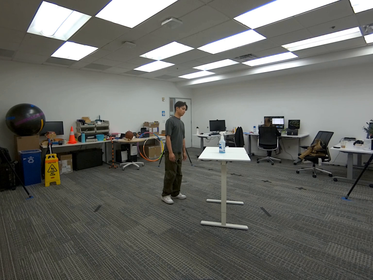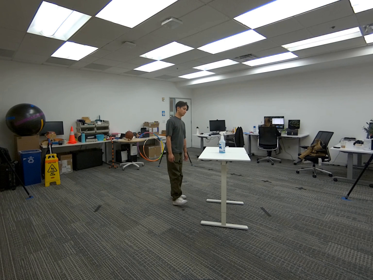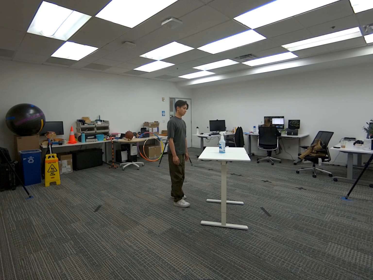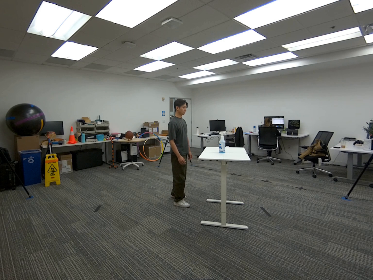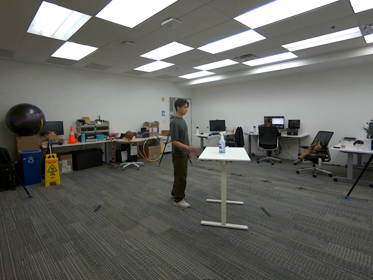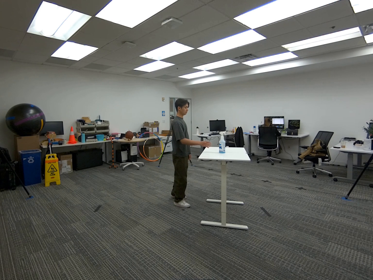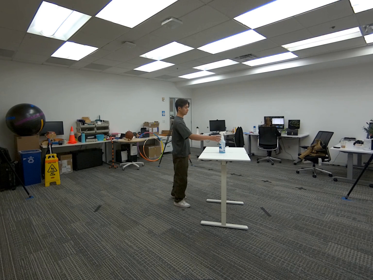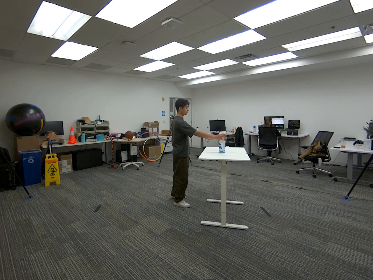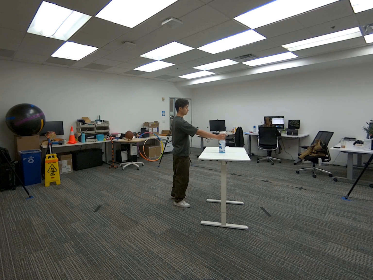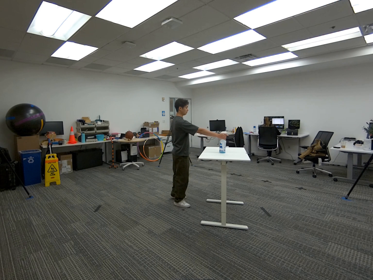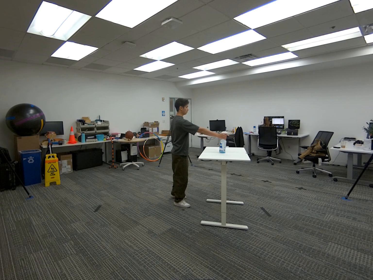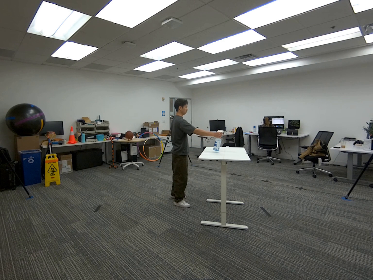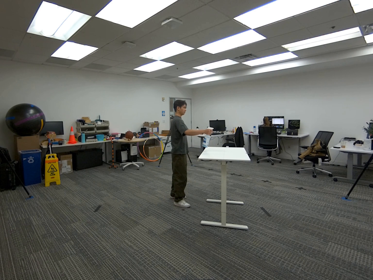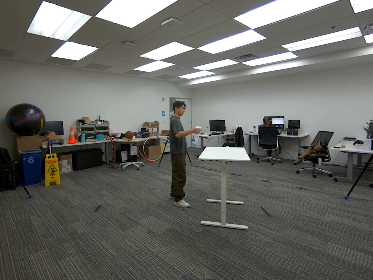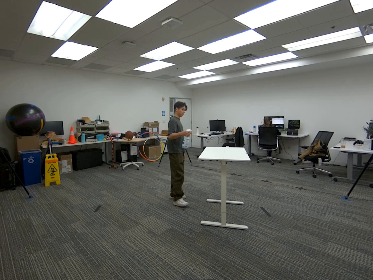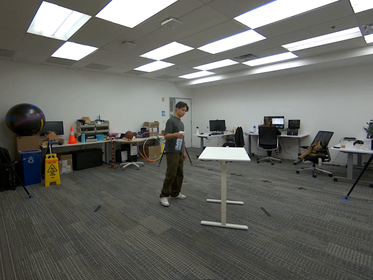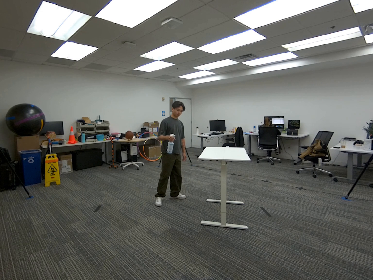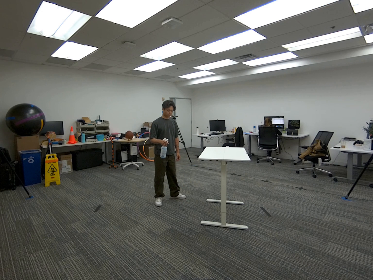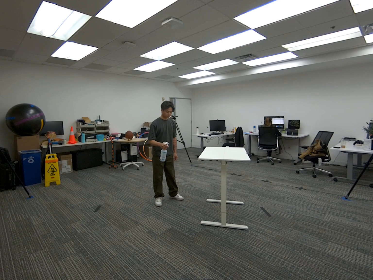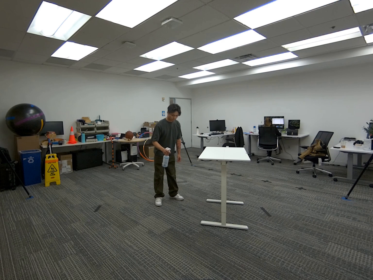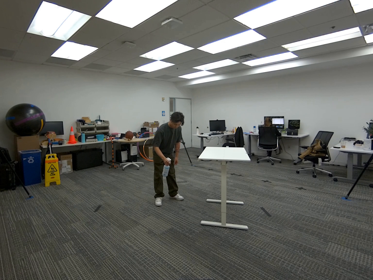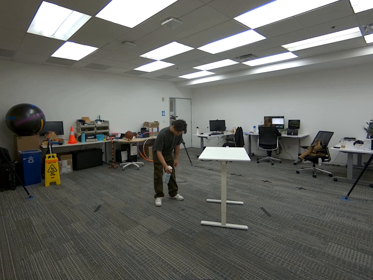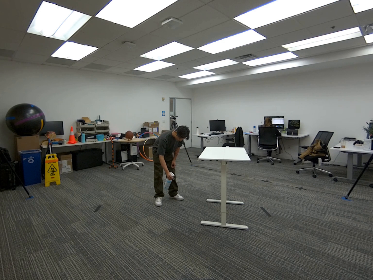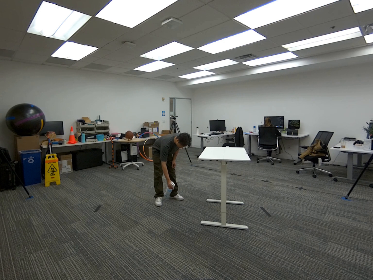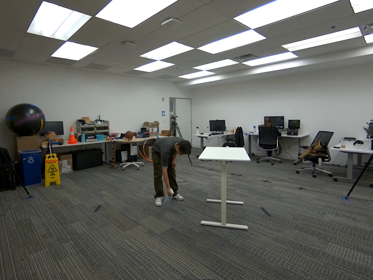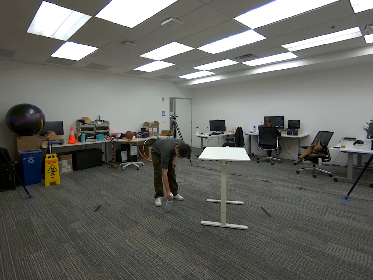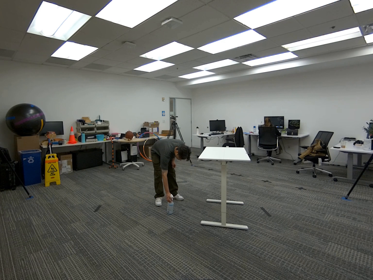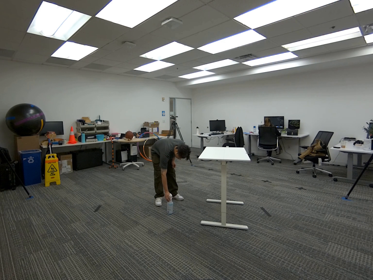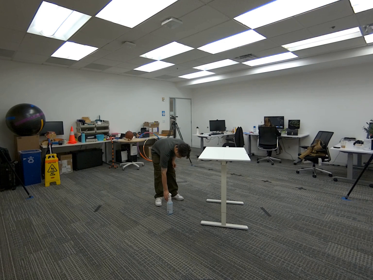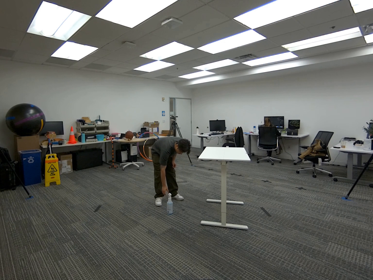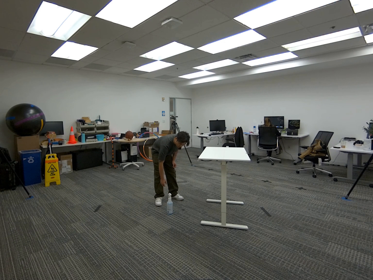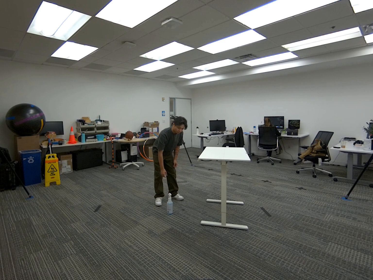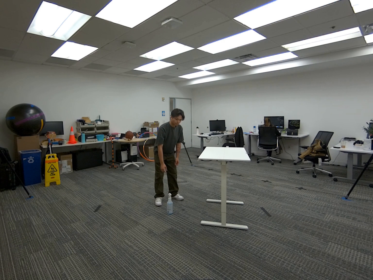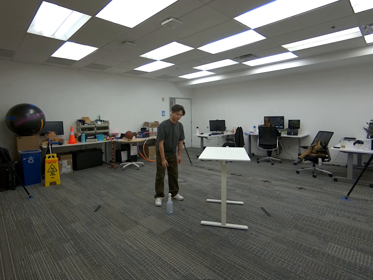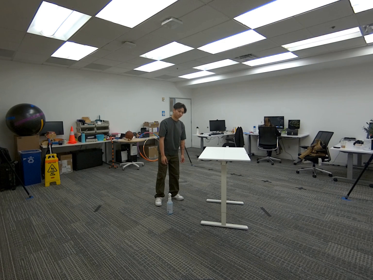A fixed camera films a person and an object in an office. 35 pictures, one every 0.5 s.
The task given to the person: Walk to the spray bottle on the white desk, pick up the spray bottle with your right hand and place it on the ground.
